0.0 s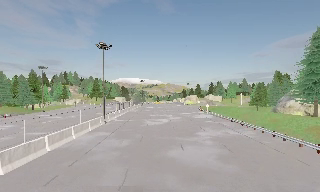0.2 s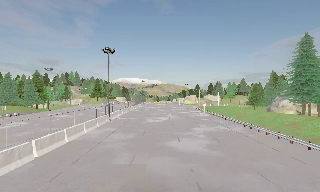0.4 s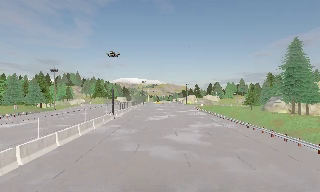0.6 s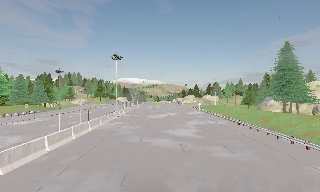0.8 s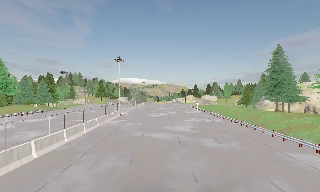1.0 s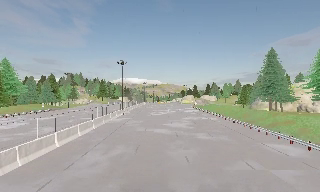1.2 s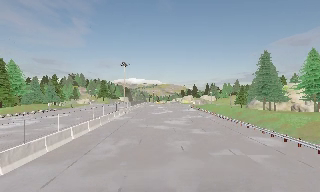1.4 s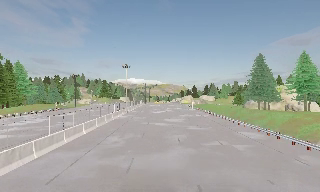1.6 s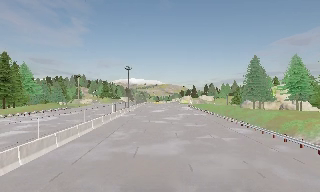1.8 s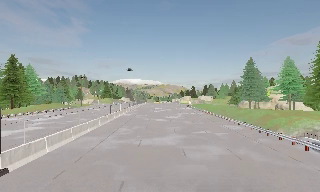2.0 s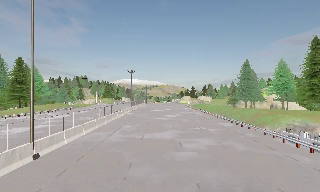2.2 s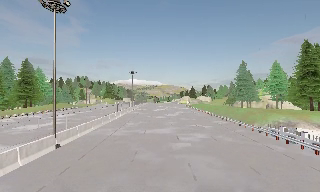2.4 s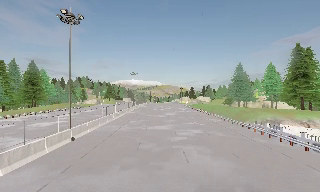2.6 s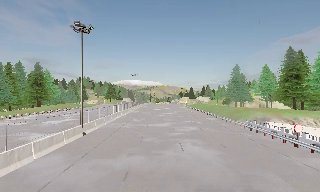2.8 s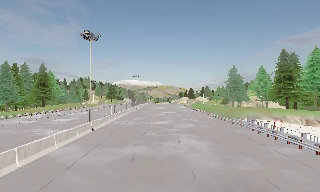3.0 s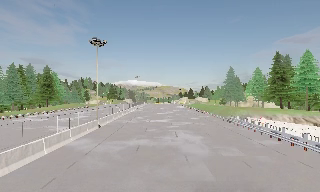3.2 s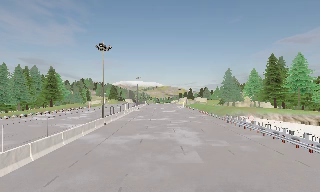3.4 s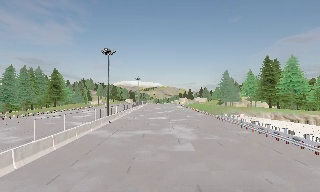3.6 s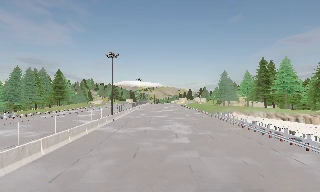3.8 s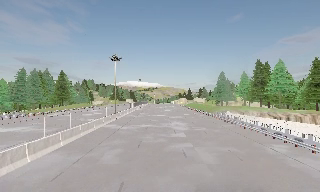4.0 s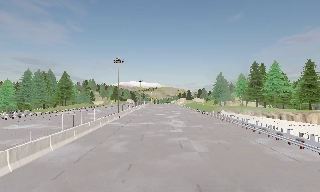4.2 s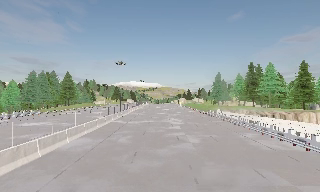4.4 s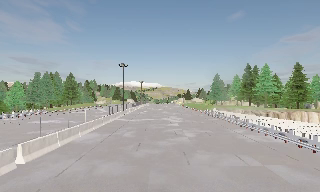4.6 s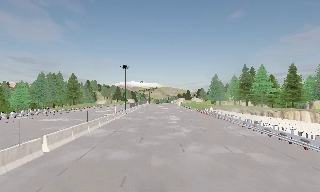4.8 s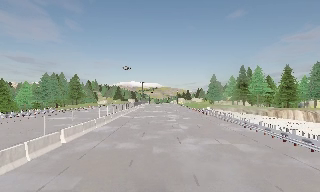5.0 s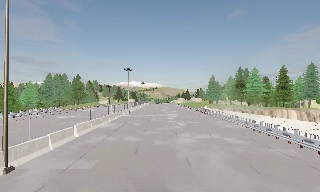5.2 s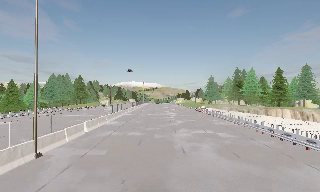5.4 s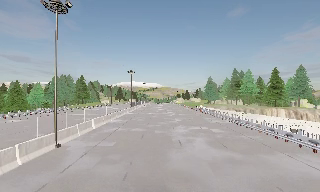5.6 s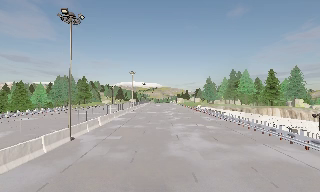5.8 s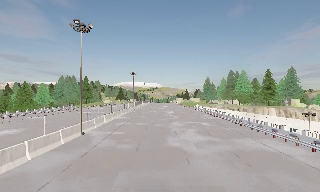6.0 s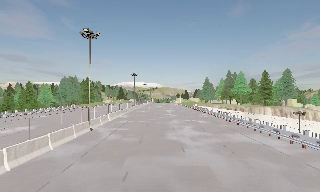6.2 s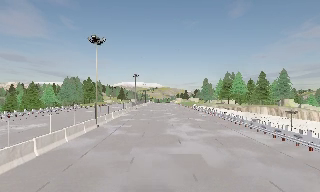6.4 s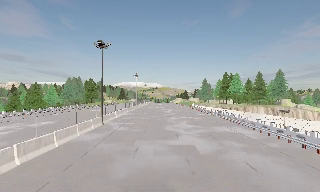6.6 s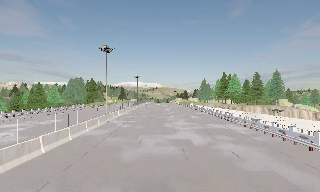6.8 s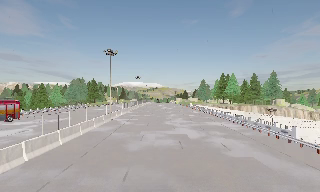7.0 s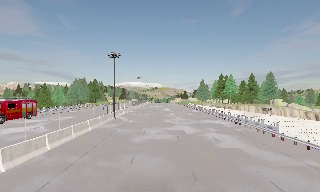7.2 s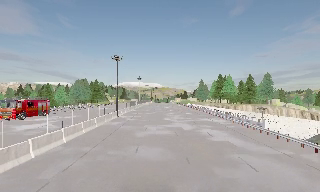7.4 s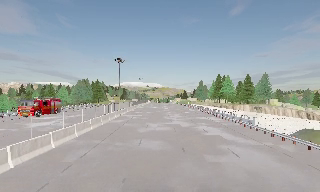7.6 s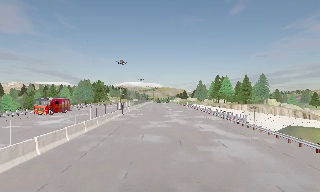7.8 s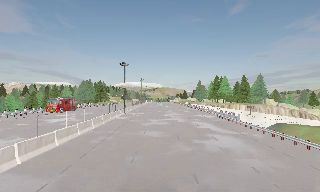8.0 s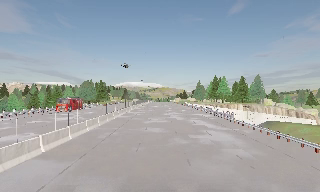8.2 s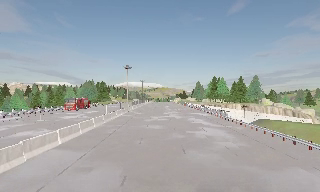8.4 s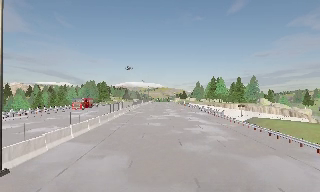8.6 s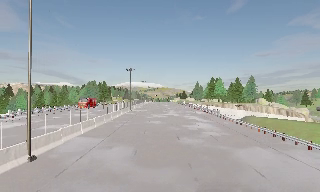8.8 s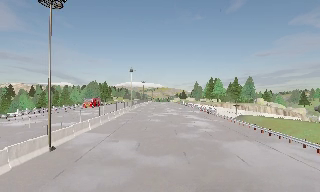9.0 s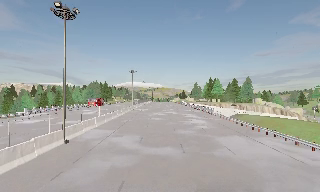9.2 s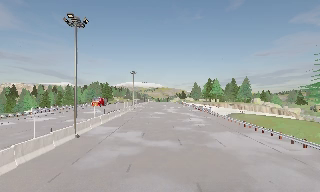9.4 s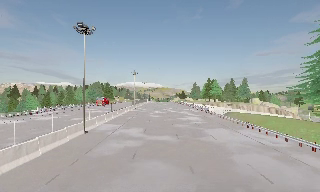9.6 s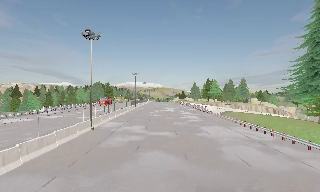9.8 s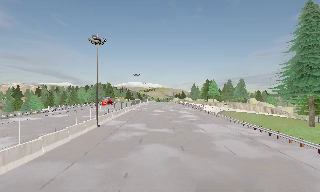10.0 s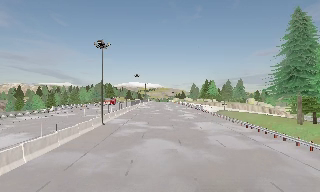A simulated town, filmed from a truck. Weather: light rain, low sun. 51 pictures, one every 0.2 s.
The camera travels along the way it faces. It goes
backward.
0.0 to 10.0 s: The camera travels backward, about 105 m, so what stands in front gets smaller.
The film runs backward here.
